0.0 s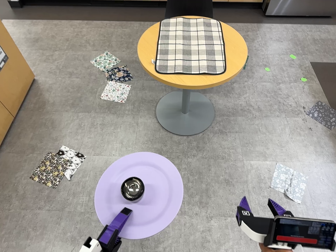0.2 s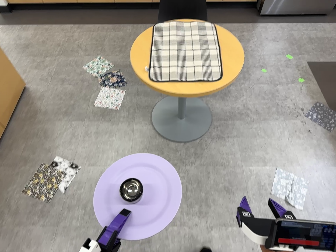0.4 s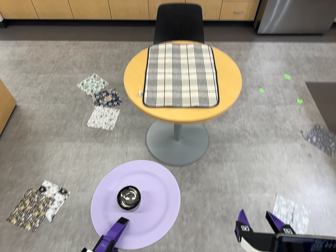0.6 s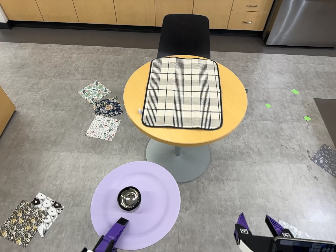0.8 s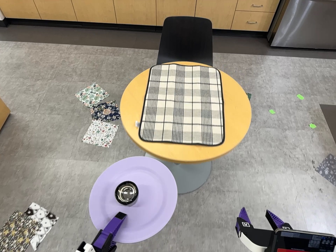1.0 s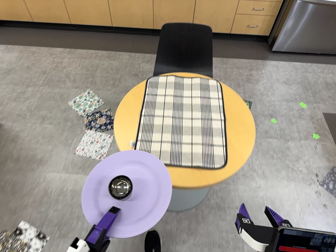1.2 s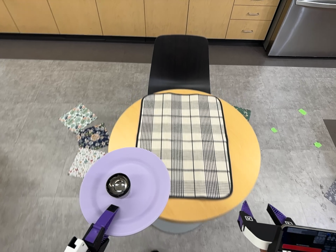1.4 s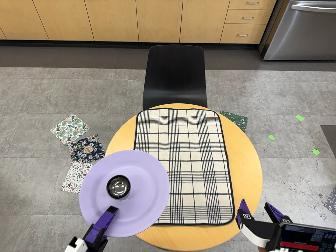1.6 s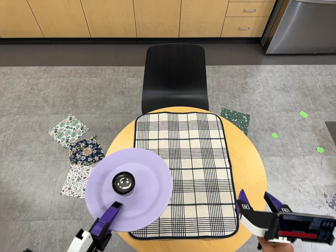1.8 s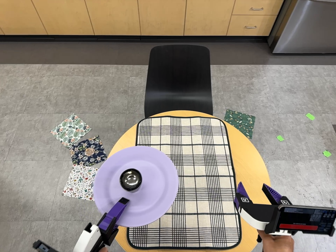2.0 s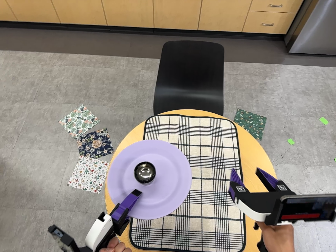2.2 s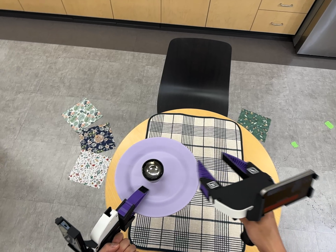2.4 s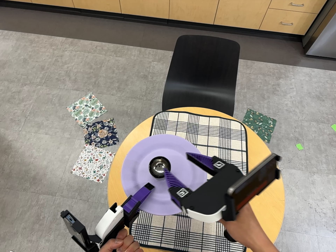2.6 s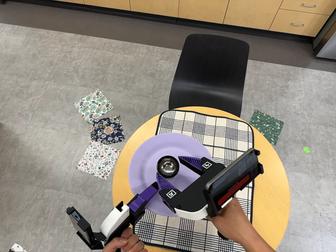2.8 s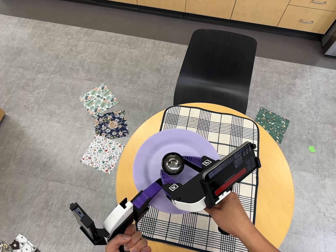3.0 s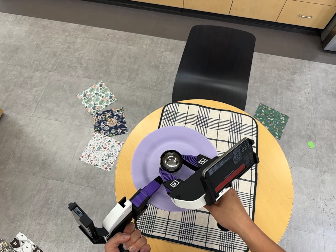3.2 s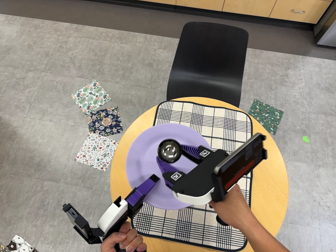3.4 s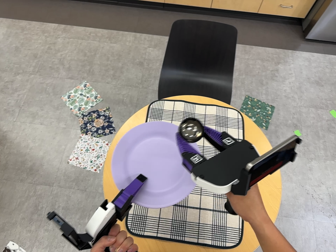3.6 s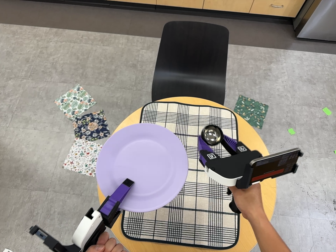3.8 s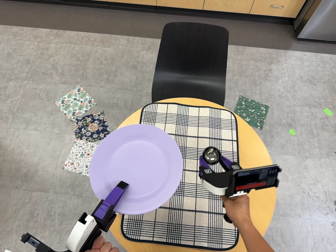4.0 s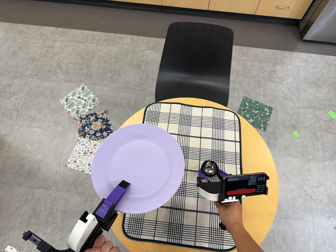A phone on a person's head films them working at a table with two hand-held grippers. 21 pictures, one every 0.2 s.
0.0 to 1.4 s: The camera travels toward the top of its view and forward, about 90 cm, so close, fixed things drift downward.
1.4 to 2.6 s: The camera travels toward the top of its view and forward, about 22 cm, so close, fixed things drift downward. It rolls about its line of sight by about 10 degrees, and the scene rotates clockwise.
2.6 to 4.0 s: The camera shifts only a little, or ends up much as it began.
The film runs forward here.
